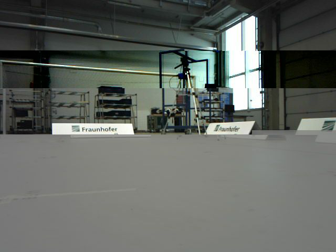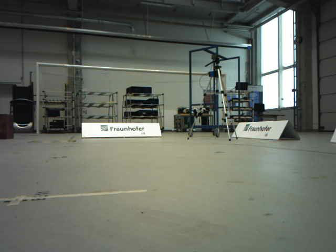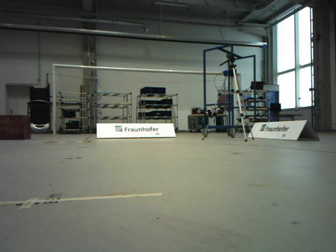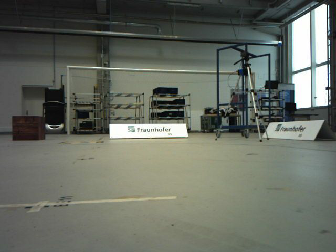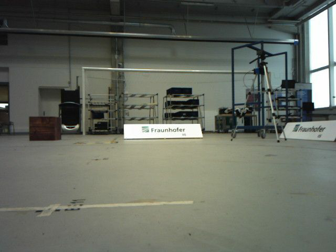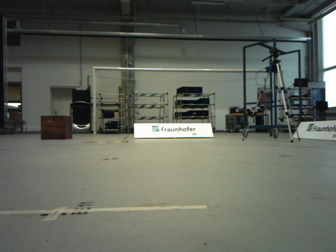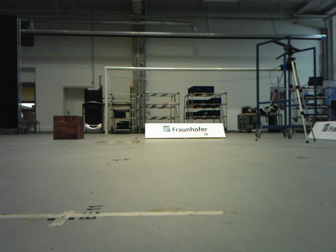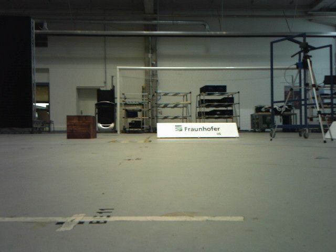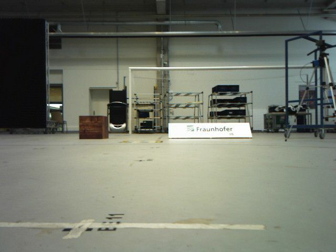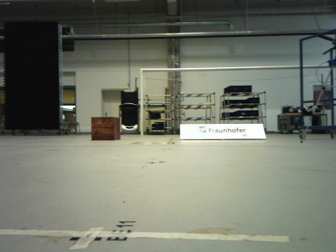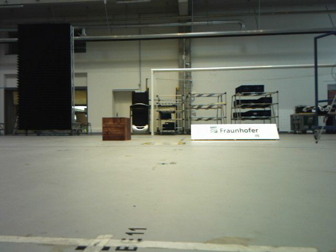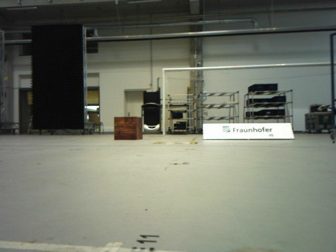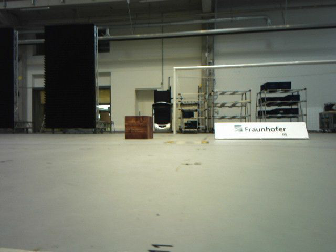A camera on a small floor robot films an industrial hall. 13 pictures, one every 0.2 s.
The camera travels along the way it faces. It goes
forward.
0.0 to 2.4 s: The camera swings to its left by about 30 degrees, and the scene slides to the right. It travels forward, about 0.4 m, so what stands in front looms larger.
The film runs forward here.
